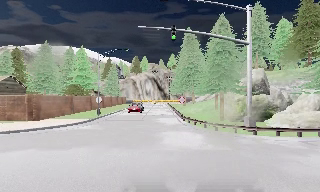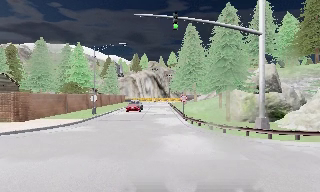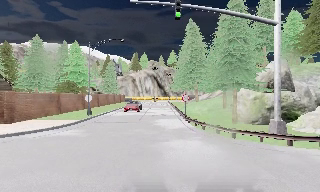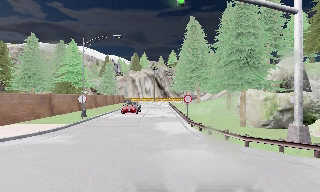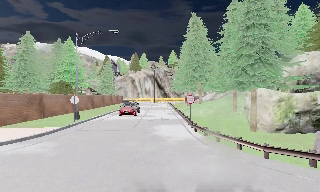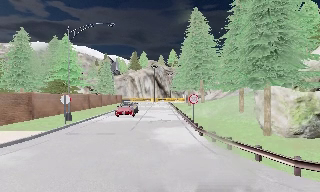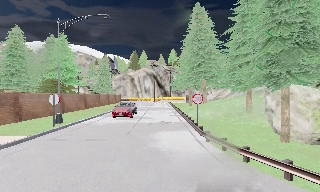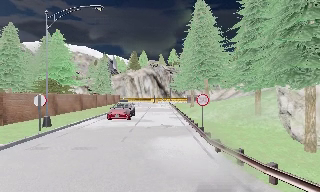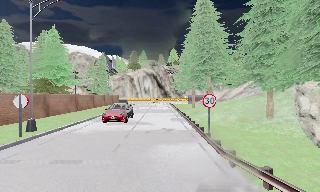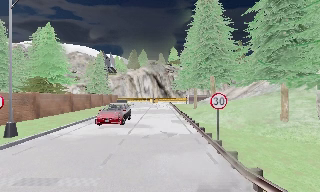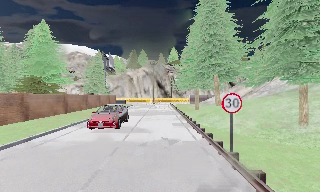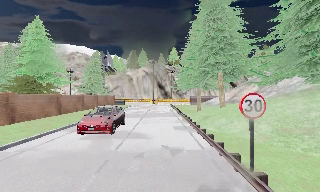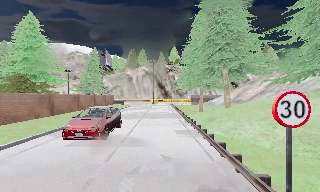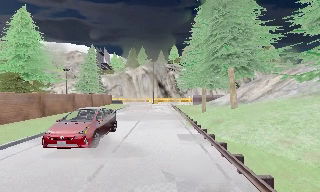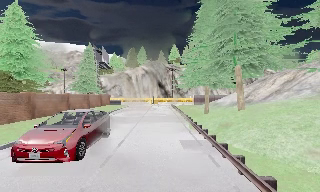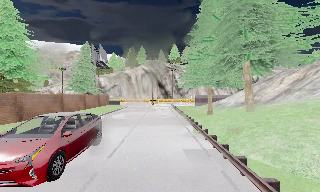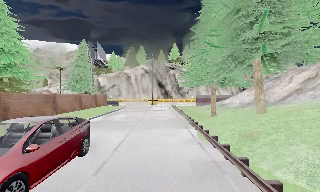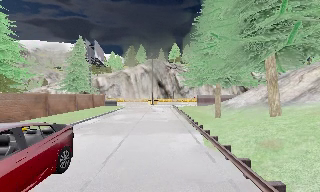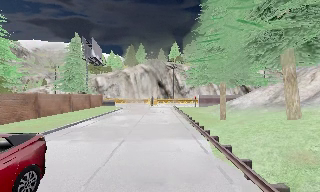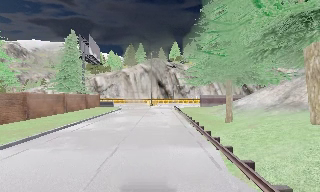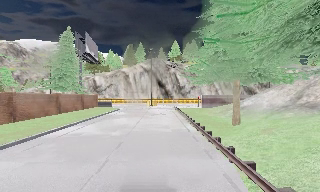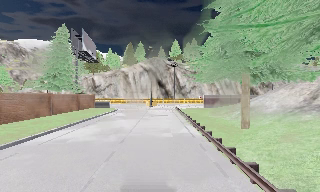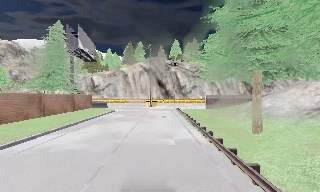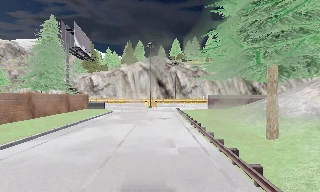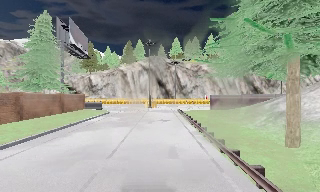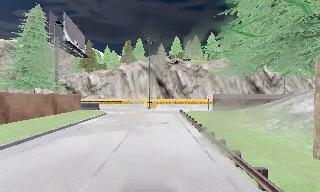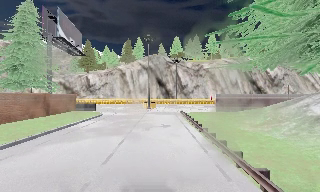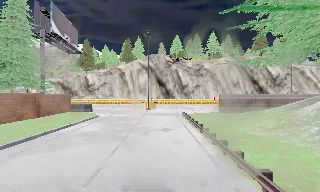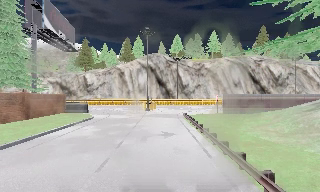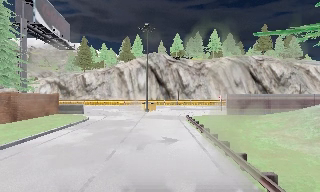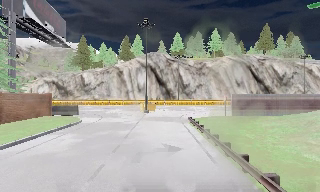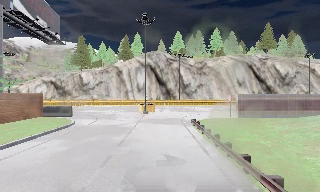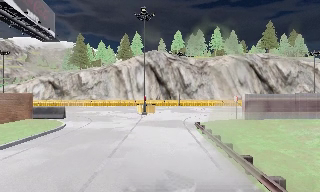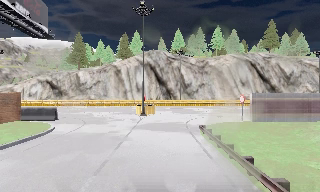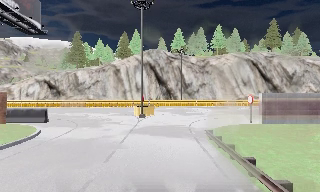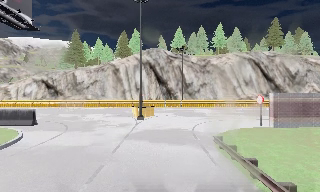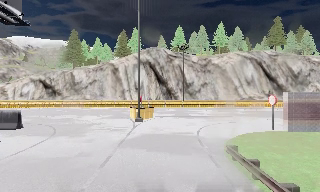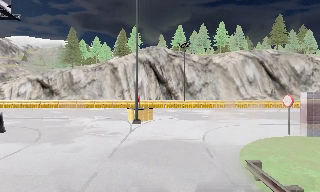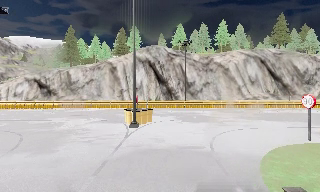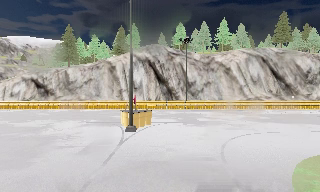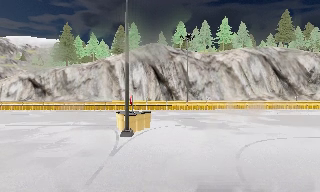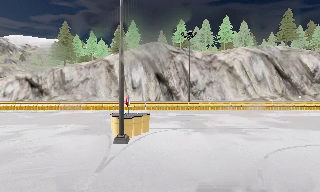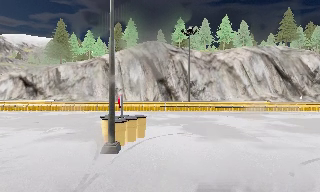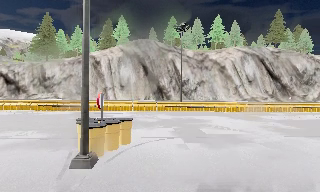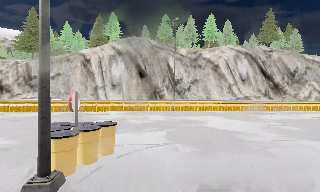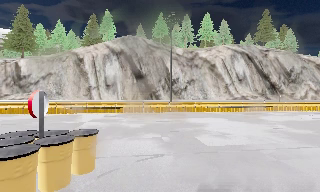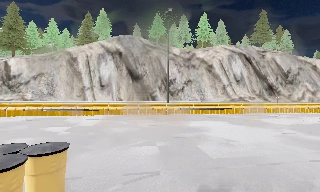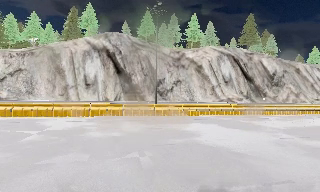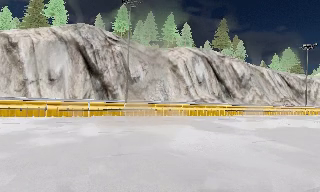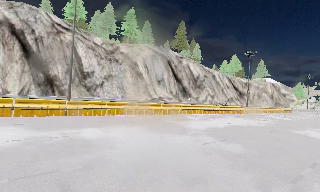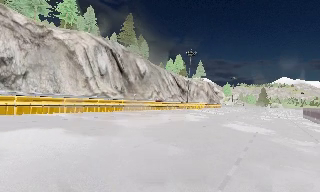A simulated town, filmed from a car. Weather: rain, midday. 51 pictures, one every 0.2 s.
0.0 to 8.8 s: The camera travels forward, about 55 m, so what stands in front looms larger.
8.8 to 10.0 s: The camera pans to its right, which is clockwise from overhead, by about 50 degrees. It travels forward, about 8 m.
The film runs forward here.
